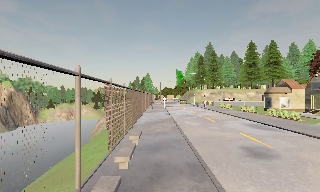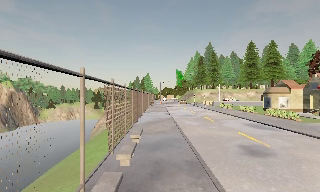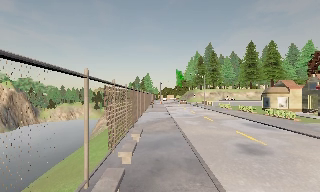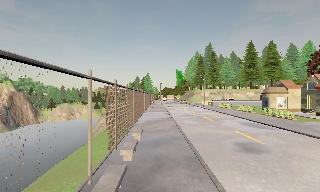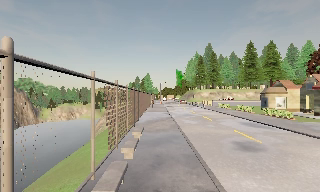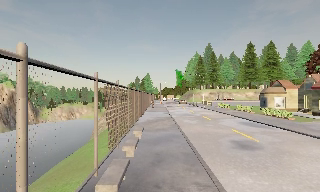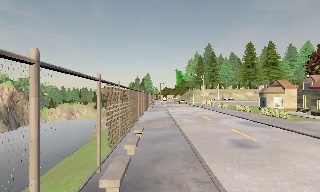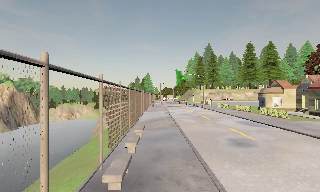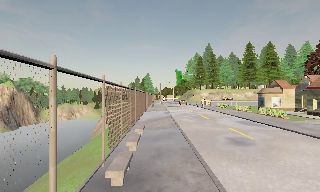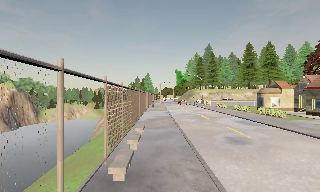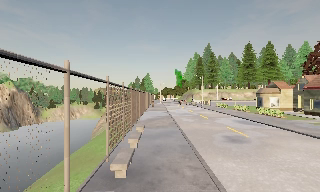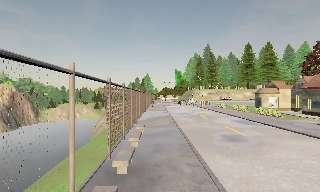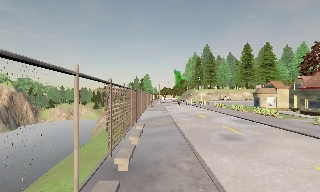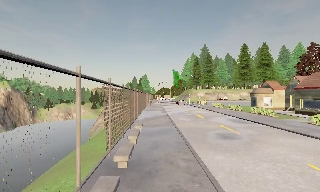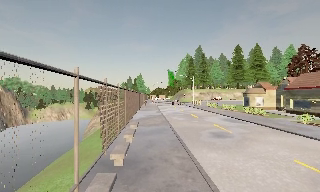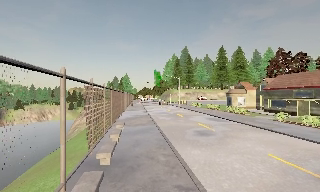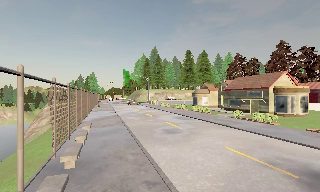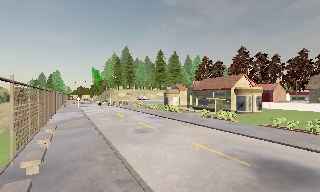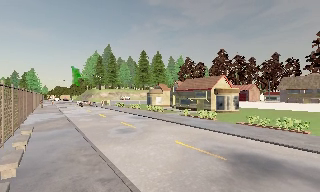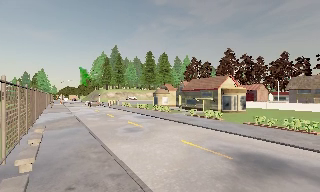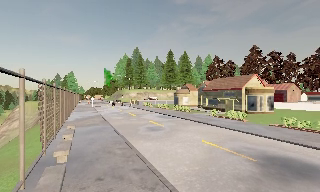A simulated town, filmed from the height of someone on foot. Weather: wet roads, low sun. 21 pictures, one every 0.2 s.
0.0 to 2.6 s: The camera travels backward, about 3 m, so what stands in front gets smaller.
2.6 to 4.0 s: The scene slides to the left, as the camera pans about 25 degrees to its right. It travels backward, about 1.5 m, so what stands in front gets smaller.
The film runs backward here.
